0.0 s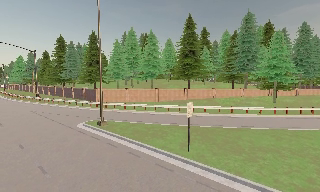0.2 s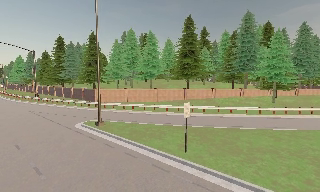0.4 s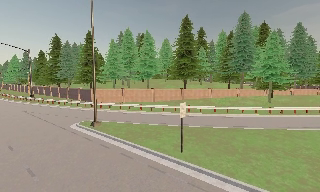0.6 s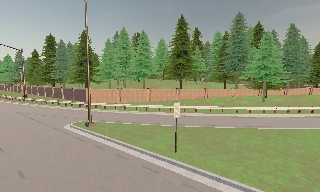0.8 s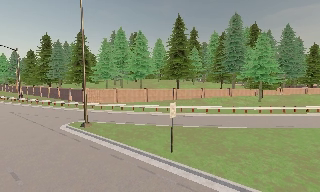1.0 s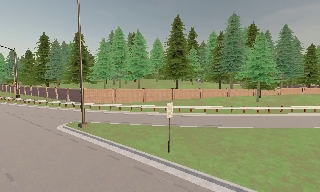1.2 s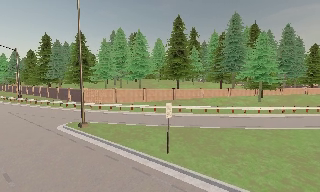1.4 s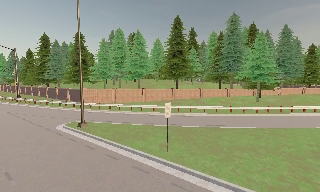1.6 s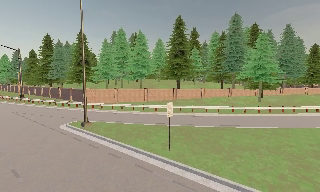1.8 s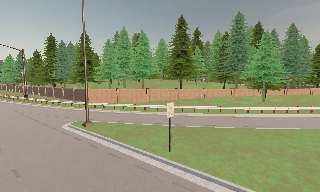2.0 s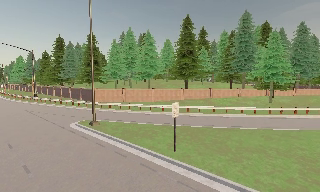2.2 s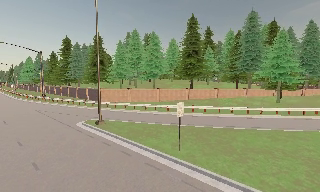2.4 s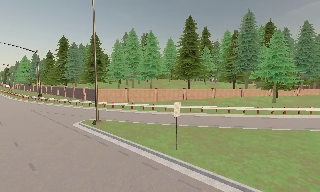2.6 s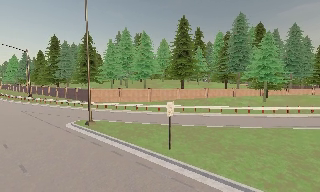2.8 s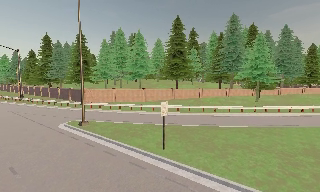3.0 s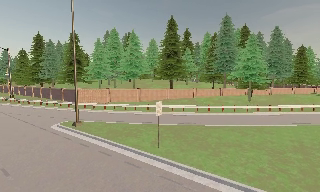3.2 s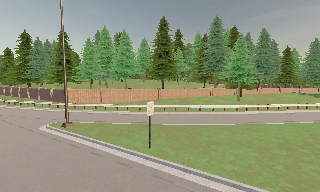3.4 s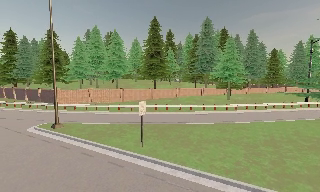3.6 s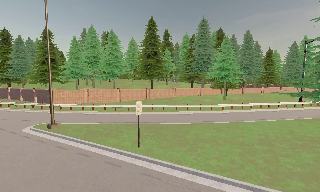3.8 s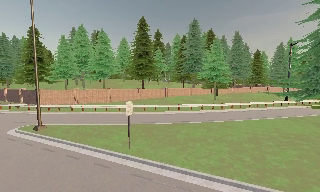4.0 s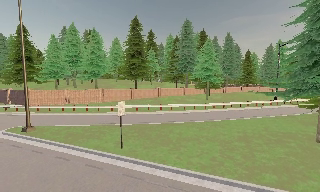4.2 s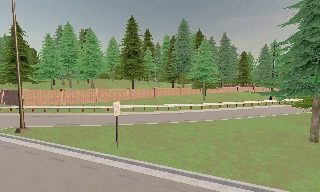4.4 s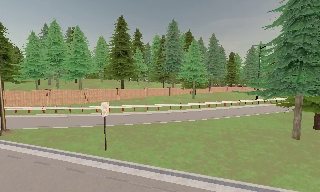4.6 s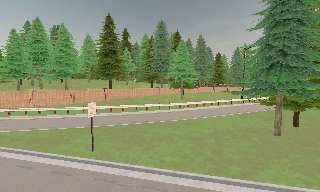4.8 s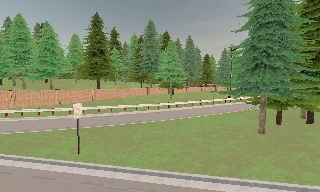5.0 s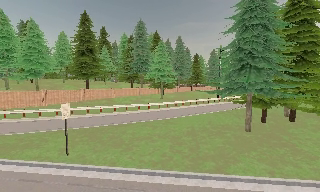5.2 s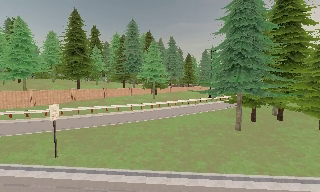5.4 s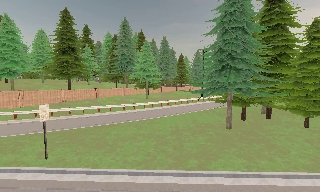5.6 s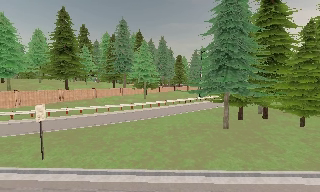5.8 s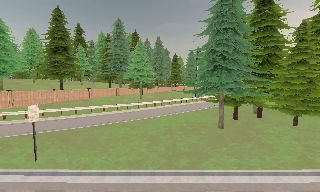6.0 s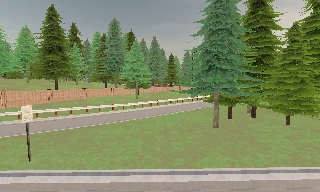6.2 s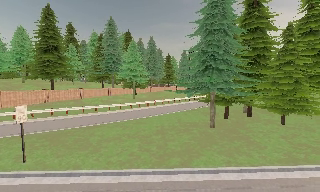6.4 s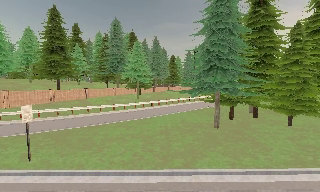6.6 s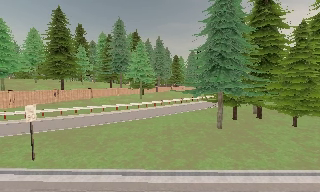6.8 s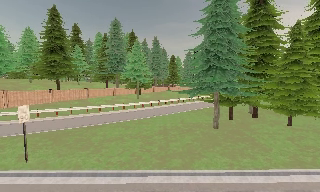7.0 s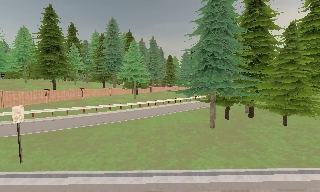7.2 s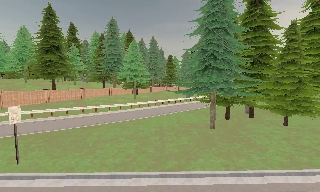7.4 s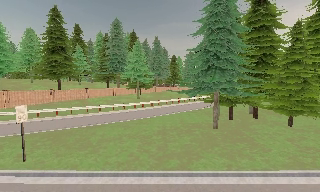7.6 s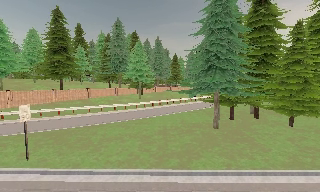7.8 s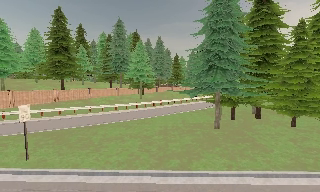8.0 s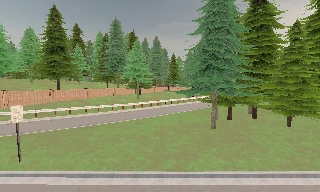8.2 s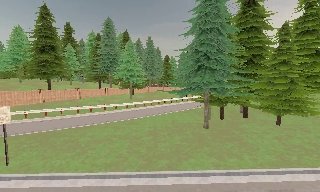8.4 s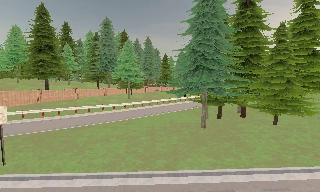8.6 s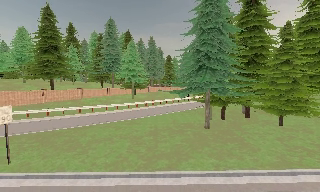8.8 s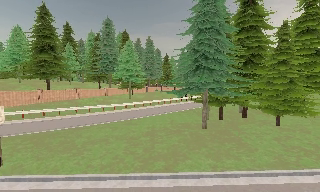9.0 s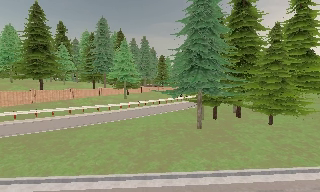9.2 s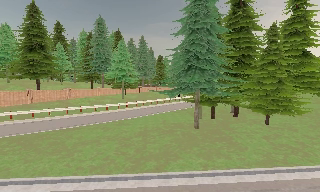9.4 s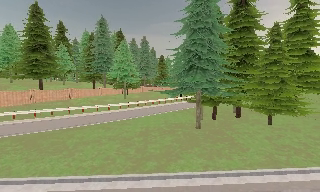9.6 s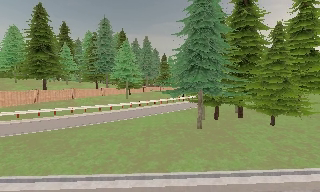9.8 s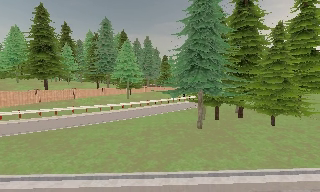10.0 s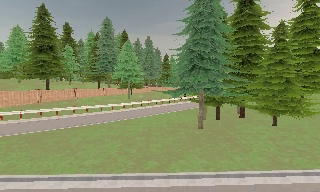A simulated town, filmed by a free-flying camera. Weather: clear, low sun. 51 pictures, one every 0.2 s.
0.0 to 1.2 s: The camera travels to its right, about 0.5 m, so close, fixed things drift to the left.
1.2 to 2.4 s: The camera shifts only a little, or ends up much as it began.
2.4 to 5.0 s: The camera swings to its right by about 35 degrees, and the scene slides to the left. It travels to its right and backward, about 1 m, so close, fixed things drift to the left.
5.0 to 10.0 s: The camera travels to its right, about 1.5 m, so close, fixed things drift to the left.
The film runs backward here.
